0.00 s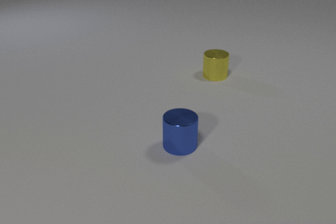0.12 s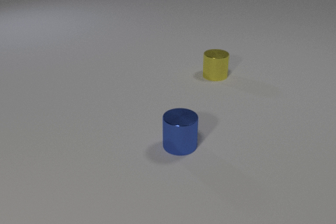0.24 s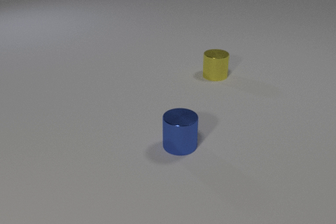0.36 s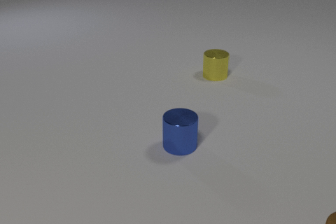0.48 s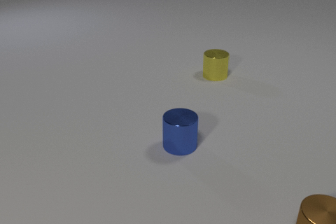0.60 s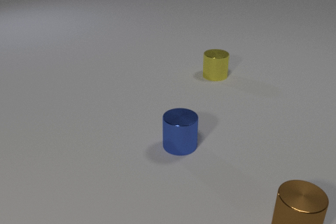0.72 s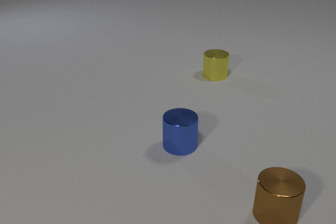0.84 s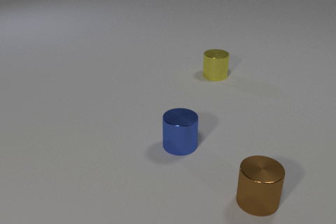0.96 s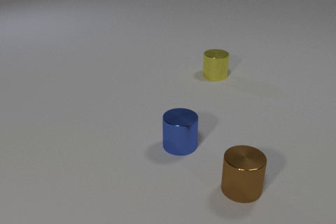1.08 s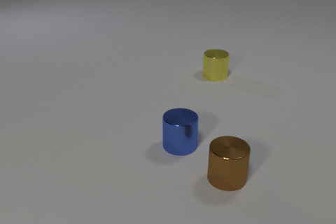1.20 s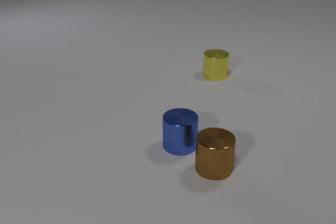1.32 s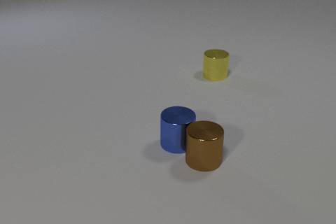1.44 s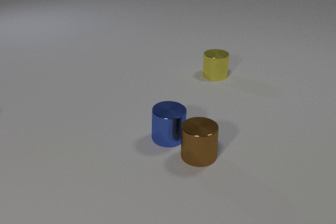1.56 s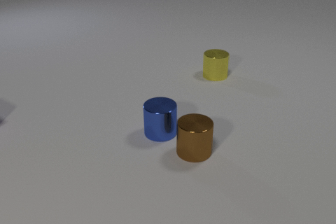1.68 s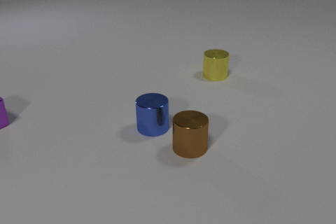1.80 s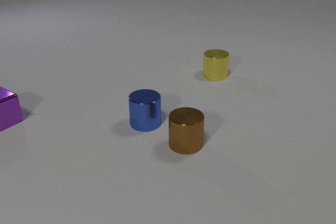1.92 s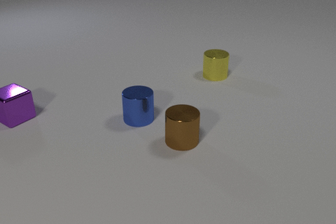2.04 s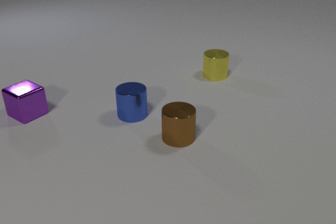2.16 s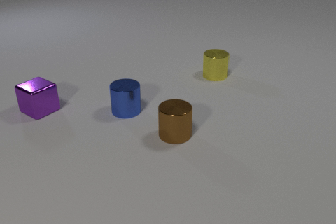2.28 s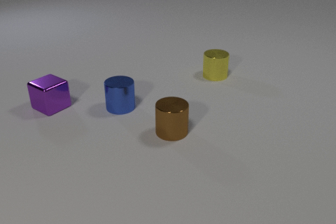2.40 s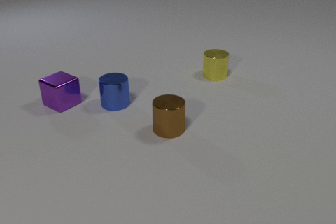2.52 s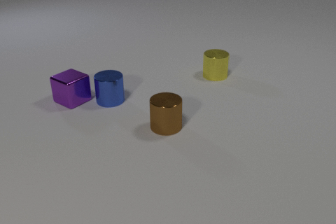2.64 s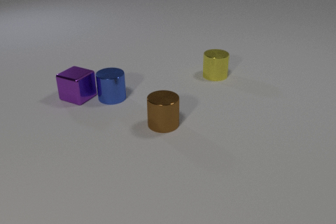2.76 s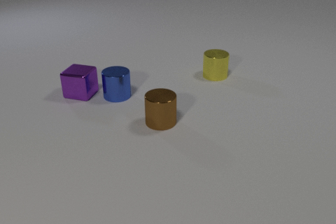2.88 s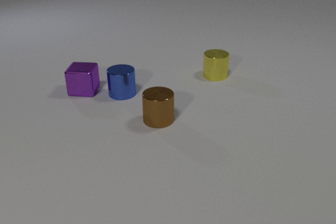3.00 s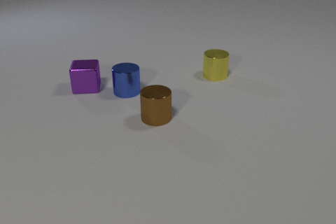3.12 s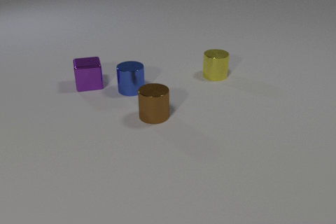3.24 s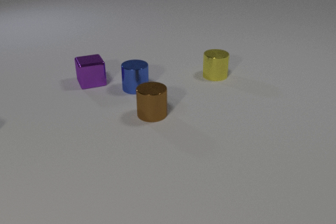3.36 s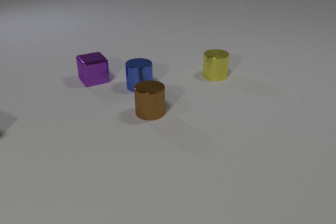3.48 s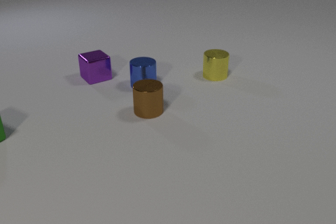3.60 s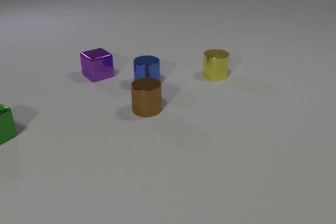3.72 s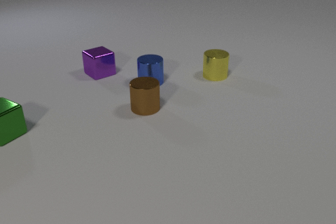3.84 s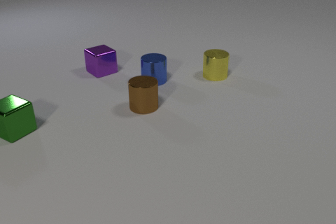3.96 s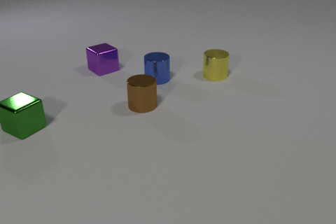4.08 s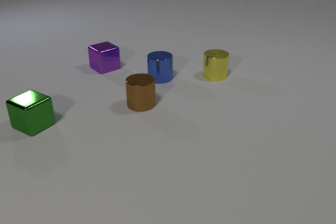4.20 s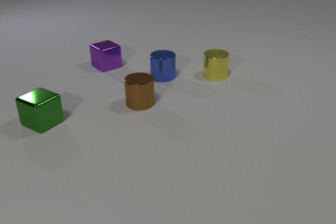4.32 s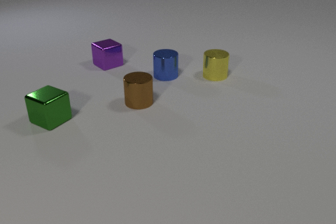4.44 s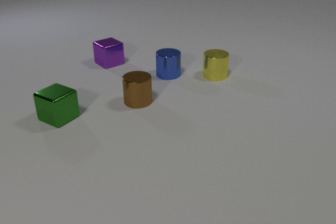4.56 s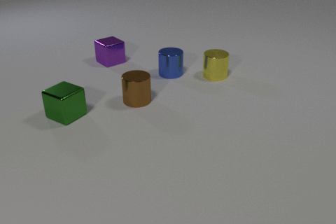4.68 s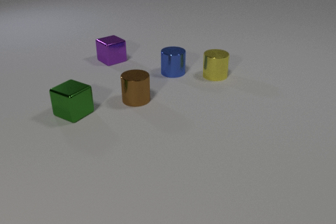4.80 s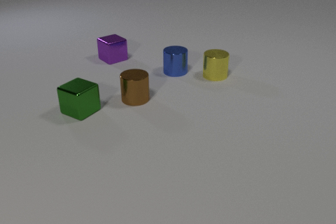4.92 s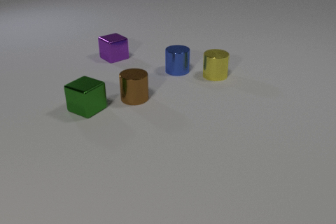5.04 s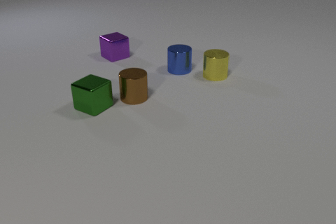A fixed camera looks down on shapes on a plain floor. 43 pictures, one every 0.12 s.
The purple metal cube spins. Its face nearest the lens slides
to the right.
The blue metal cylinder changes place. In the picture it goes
away from the camera.
0.00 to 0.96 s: The brown metal cylinder comes in at the bottom edge, slides to the left and away from the camera.
0.96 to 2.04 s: The brown metal cylinder slides away from the camera and to the left. The blue metal cylinder slides away from the camera and to the left. The purple metal cube comes in at the left edge, slides to the right. The brown metal cylinder and the blue metal cylinder collide.
2.04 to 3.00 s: The brown metal cylinder slides away from the camera and to the left. The blue metal cylinder slides away from the camera. The purple metal cube slides to the right and away from the camera, spins so that its near face slides to the right, counterclockwise seen from above. The blue metal cylinder and the purple metal cube collide.
3.00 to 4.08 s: The brown metal cylinder slides away from the camera and to the left. The blue metal cylinder slides to the right and away from the camera. The green metal cube comes in at the left edge, slides to the right. The purple metal cube slides away from the camera and to the right, spins so that its near face slides to the right, counterclockwise seen from above.
4.08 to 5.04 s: The brown metal cylinder slides away from the camera and to the left. The blue metal cylinder slides away from the camera and to the right. The green metal cube slides to the right. The purple metal cube slides away from the camera.
What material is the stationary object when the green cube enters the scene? metal.
How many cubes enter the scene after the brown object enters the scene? 2.
What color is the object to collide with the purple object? blue.
